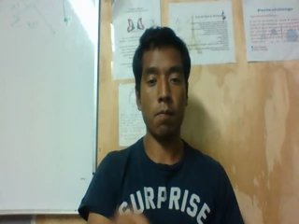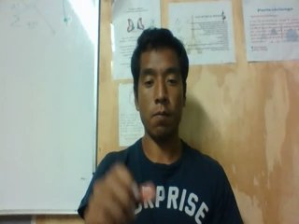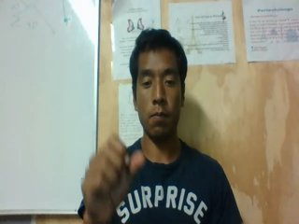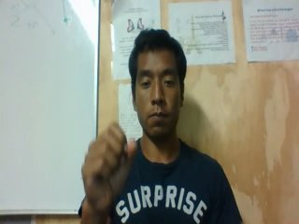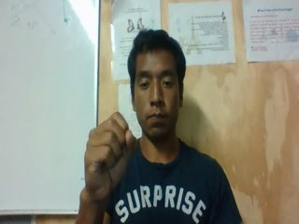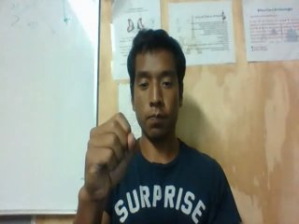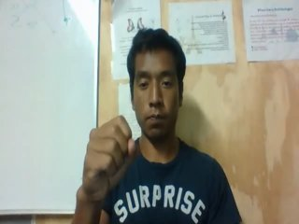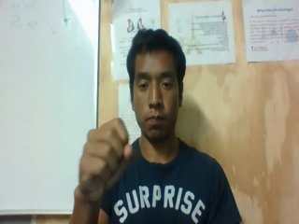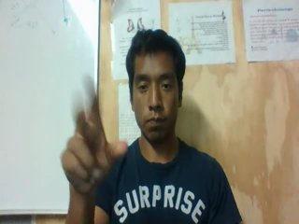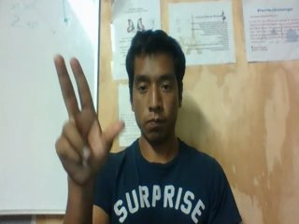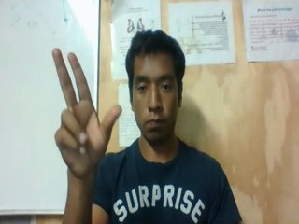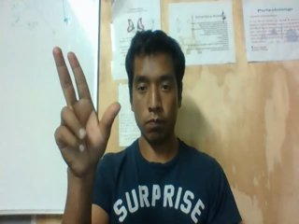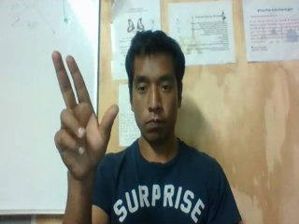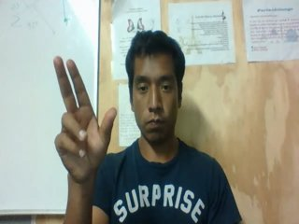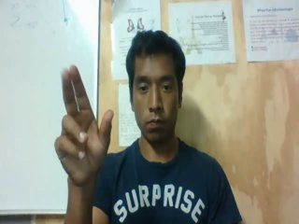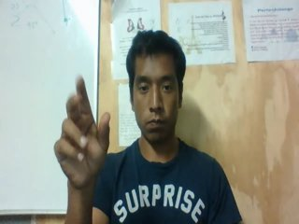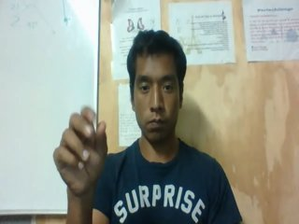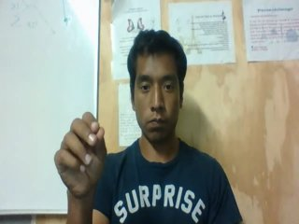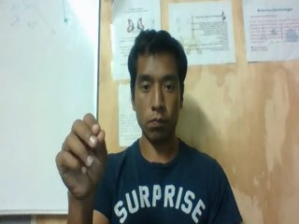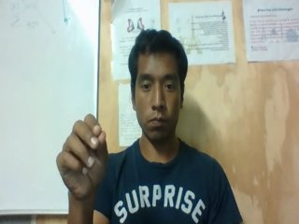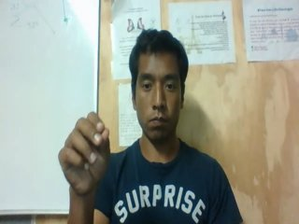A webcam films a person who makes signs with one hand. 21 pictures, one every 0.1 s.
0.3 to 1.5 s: Zoom in.
1.6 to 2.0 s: Non-gesture.
